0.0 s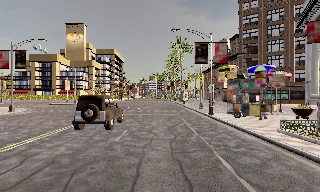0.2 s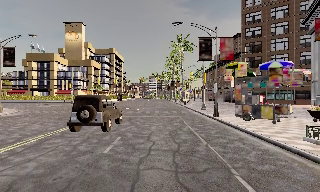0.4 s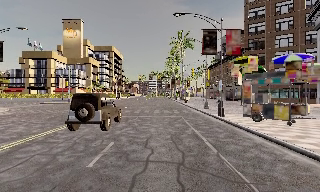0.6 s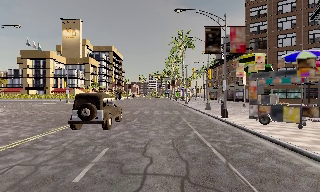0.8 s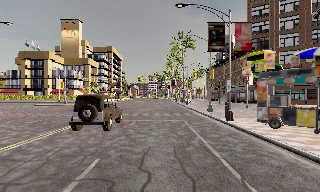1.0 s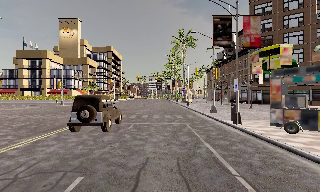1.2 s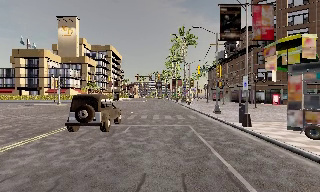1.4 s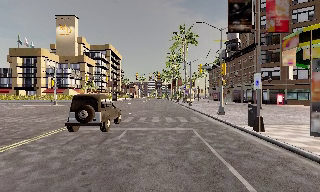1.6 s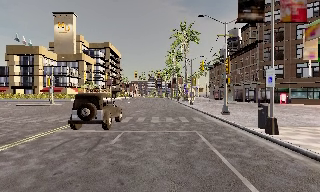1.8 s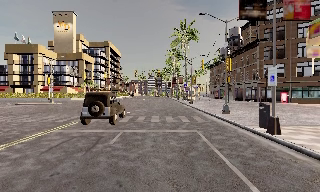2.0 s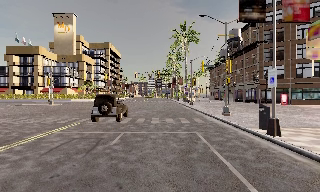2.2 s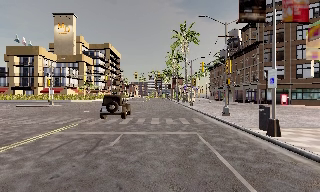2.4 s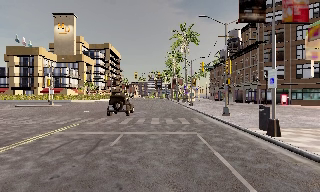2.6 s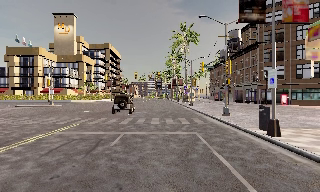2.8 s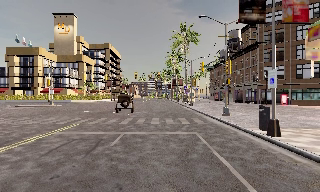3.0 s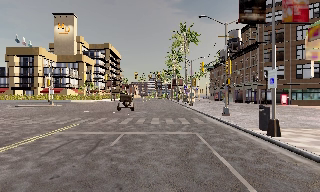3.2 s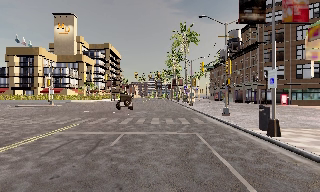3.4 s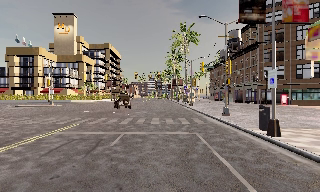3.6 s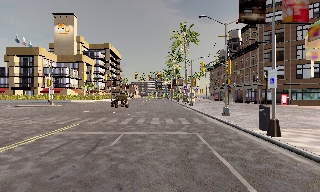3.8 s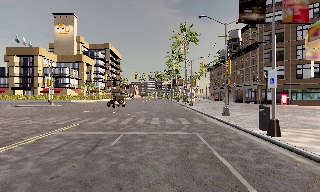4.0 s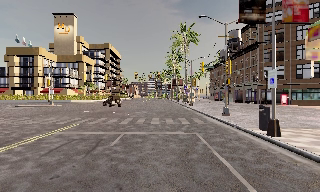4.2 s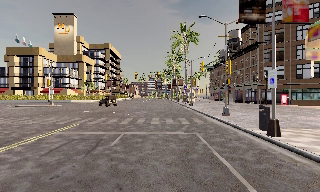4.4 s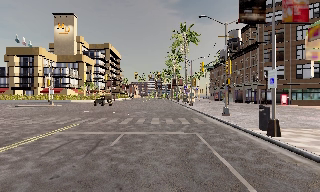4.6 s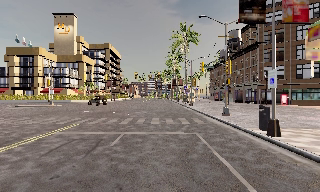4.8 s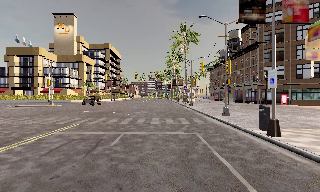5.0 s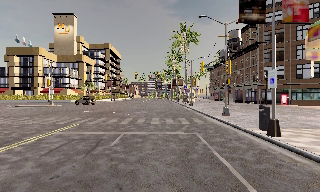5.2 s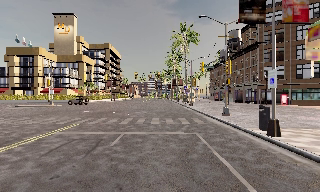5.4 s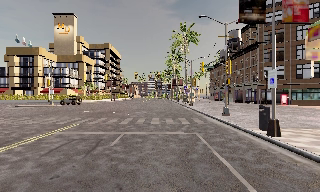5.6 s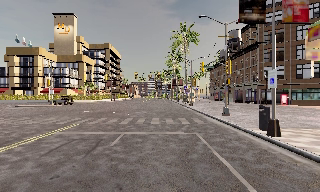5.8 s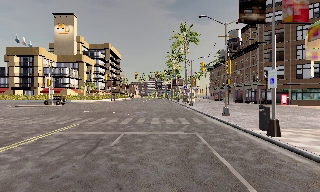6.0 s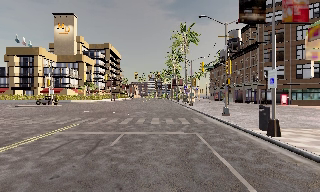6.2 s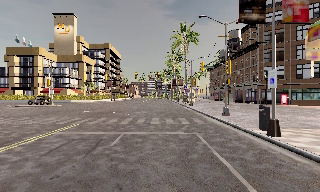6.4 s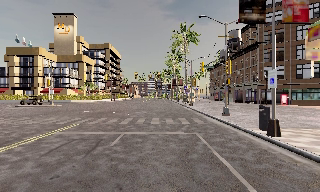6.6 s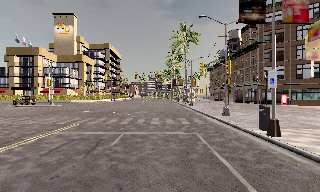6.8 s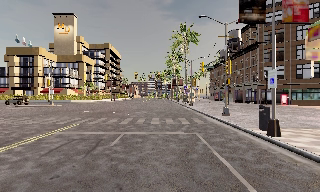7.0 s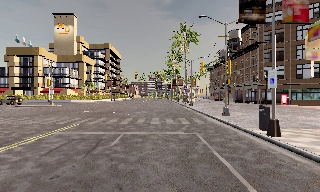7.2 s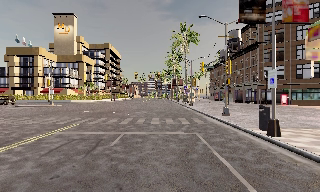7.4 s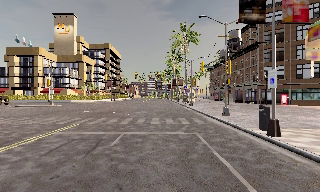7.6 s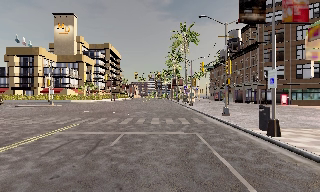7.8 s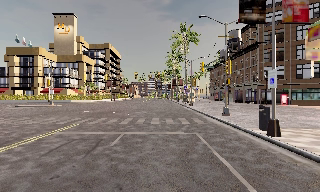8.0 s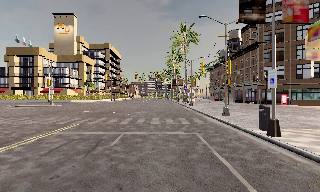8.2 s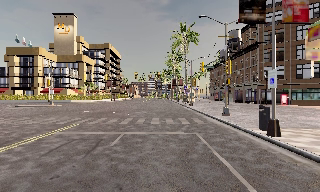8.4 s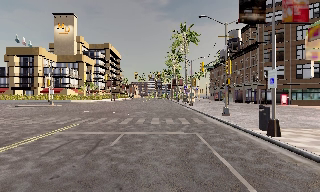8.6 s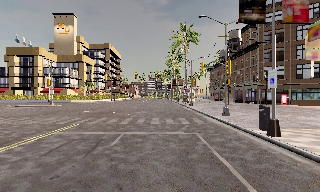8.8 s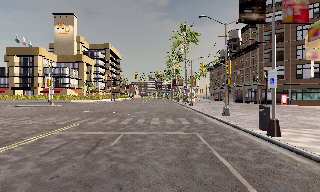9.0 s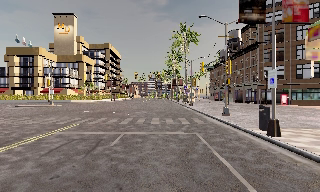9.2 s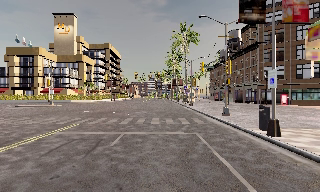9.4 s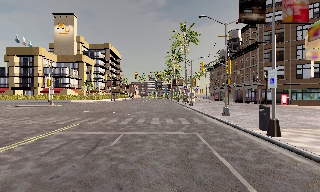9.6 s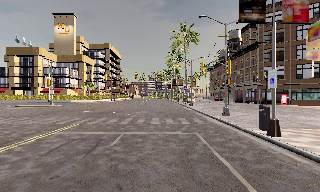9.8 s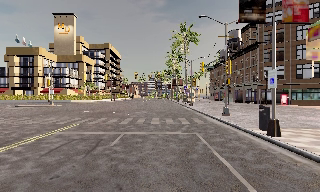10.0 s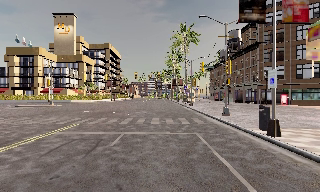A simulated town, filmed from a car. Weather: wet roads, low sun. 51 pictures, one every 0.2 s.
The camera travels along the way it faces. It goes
forward.
0.0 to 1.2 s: The camera travels forward, about 6 m, so what stands in front looms larger.
1.2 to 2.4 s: The camera travels forward, about 2 m, so what stands in front looms larger. It loses speed.
2.4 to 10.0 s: The camera keeps its place and its aim.
The film runs forward here.
